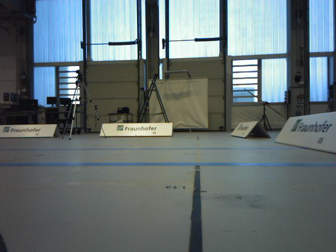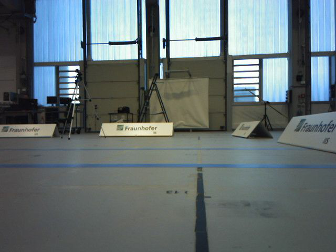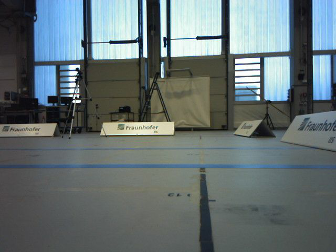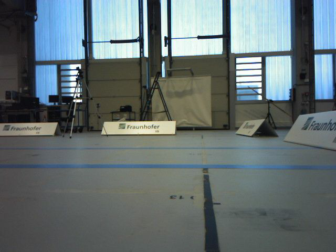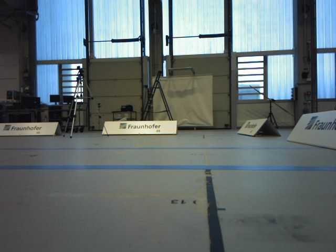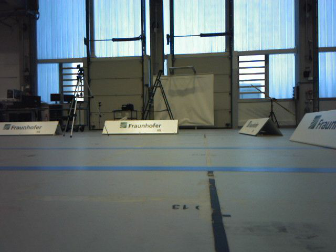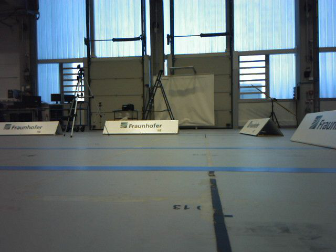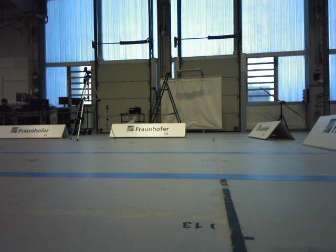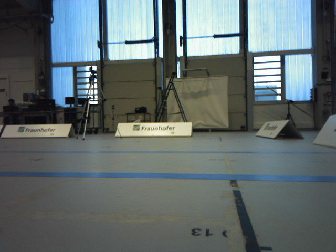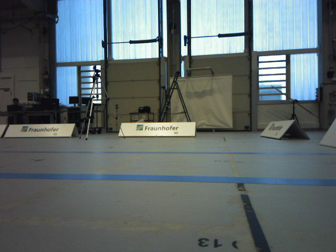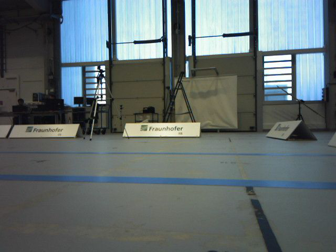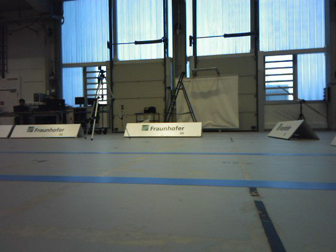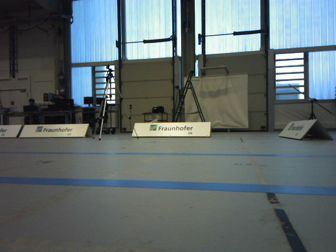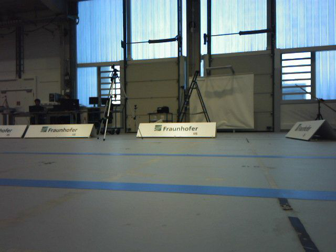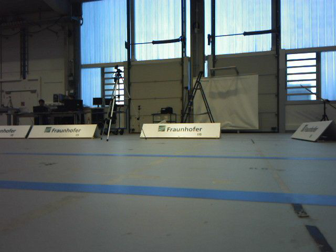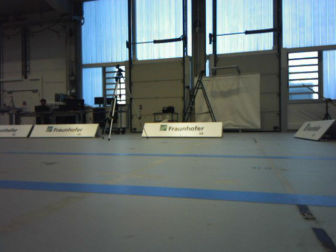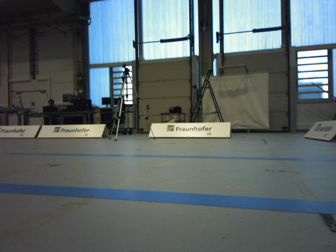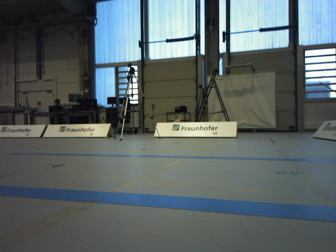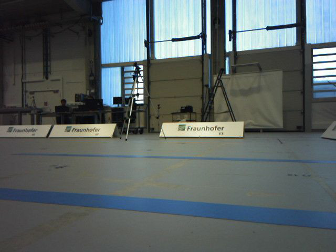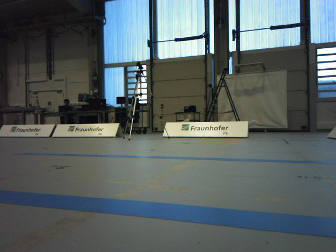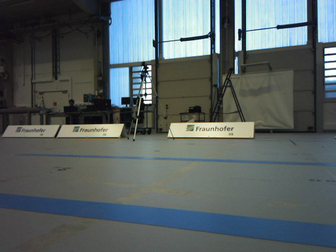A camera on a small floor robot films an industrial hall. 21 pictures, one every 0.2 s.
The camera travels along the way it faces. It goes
forward.
0.0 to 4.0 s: The camera swings to its left by about 15 degrees, and the scene slides to the right. It travels forward, about 0.8 m, so what stands in front looms larger.
The film runs forward here.
